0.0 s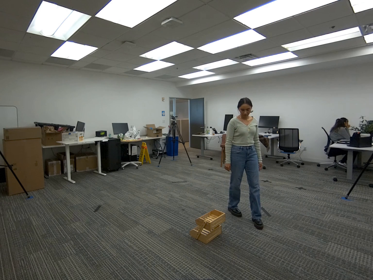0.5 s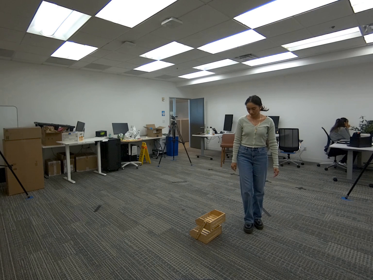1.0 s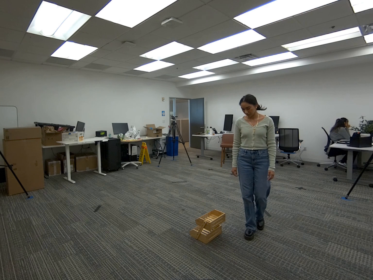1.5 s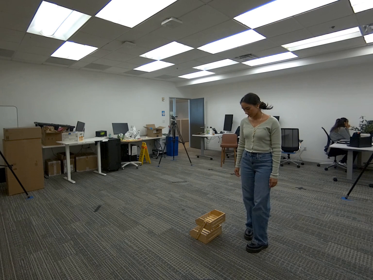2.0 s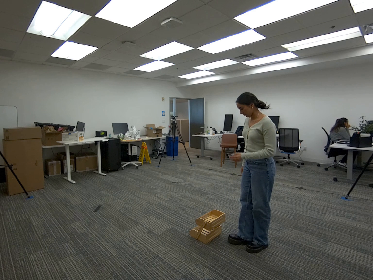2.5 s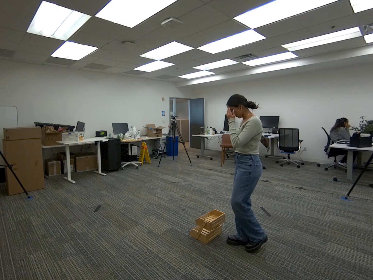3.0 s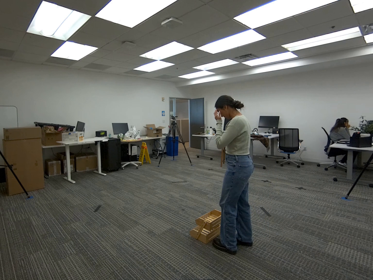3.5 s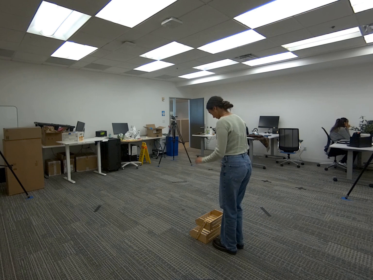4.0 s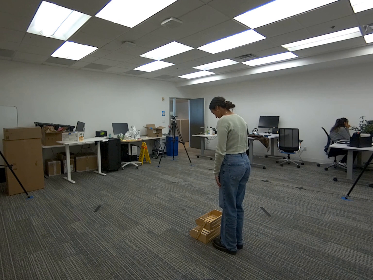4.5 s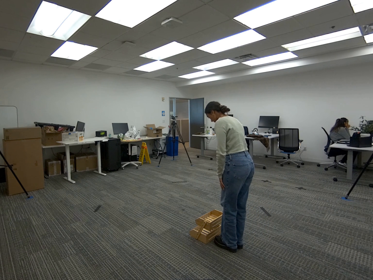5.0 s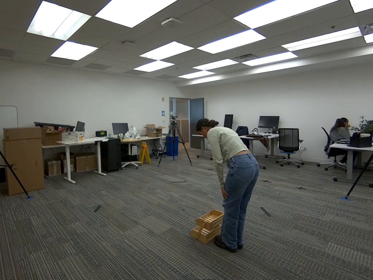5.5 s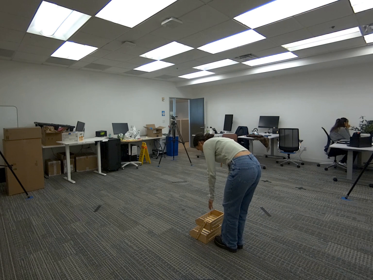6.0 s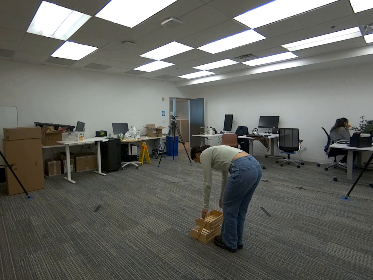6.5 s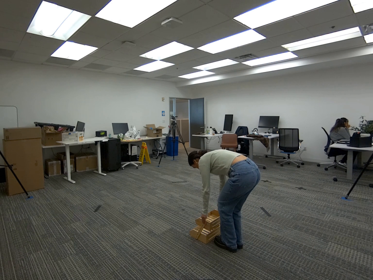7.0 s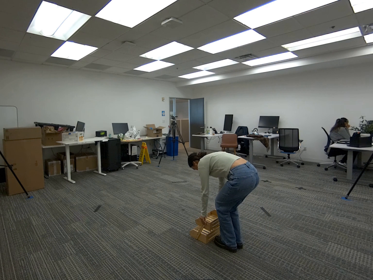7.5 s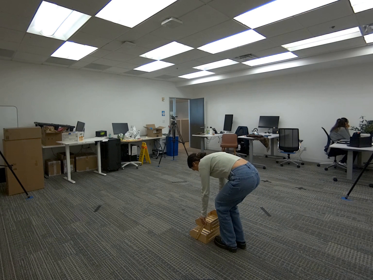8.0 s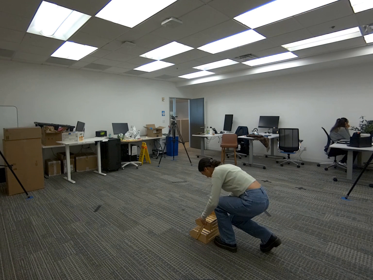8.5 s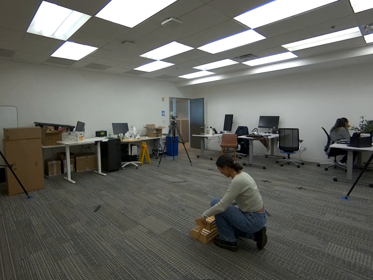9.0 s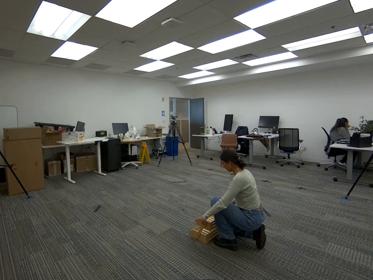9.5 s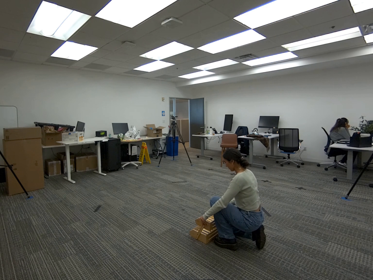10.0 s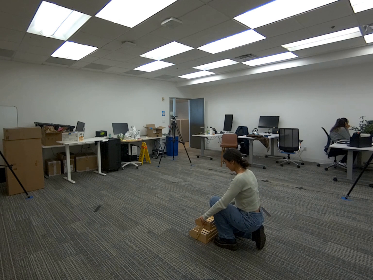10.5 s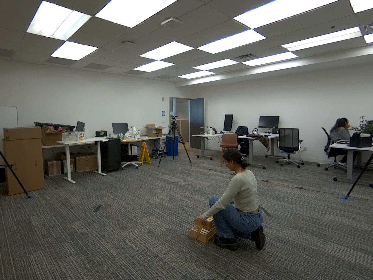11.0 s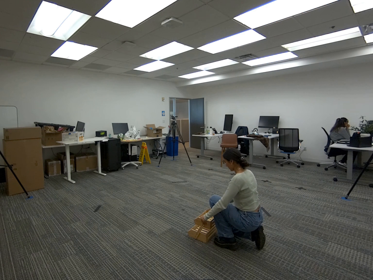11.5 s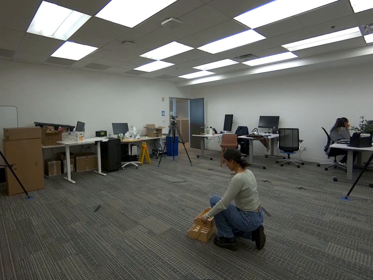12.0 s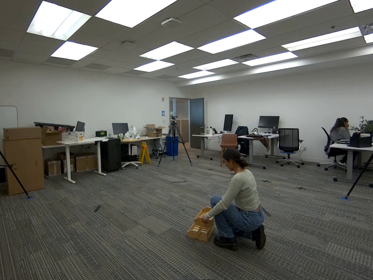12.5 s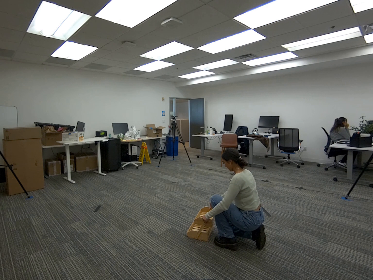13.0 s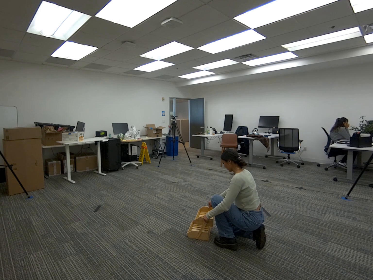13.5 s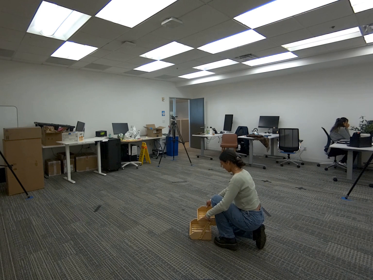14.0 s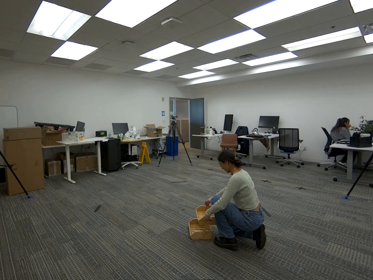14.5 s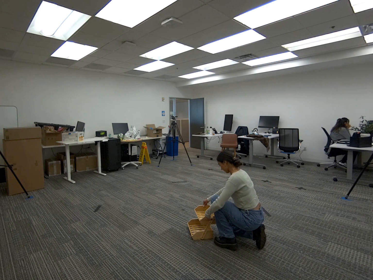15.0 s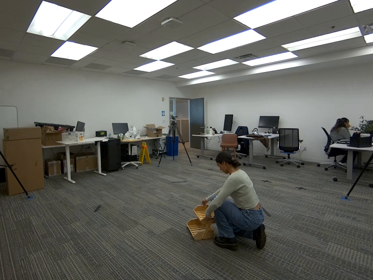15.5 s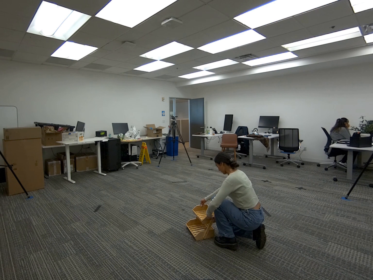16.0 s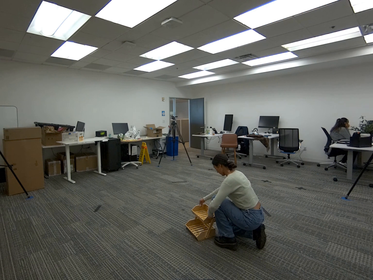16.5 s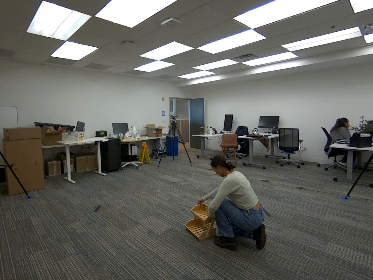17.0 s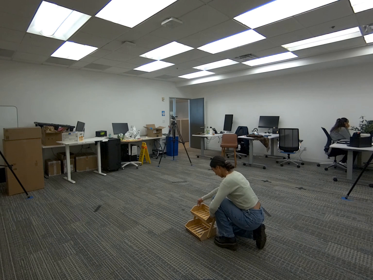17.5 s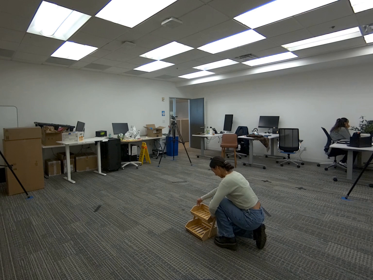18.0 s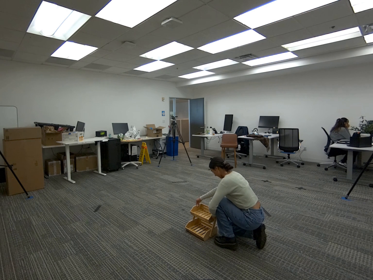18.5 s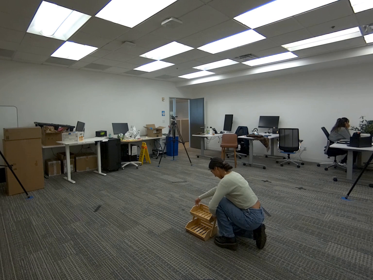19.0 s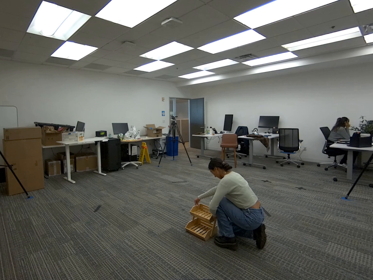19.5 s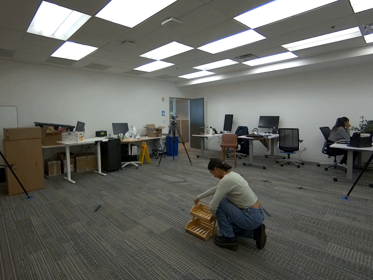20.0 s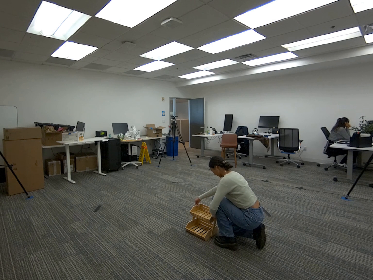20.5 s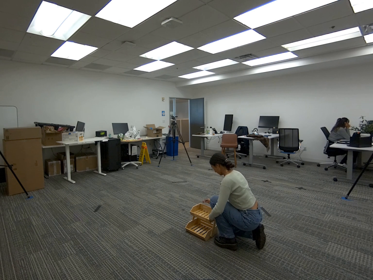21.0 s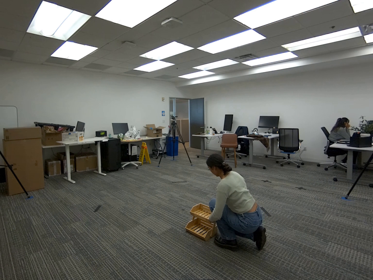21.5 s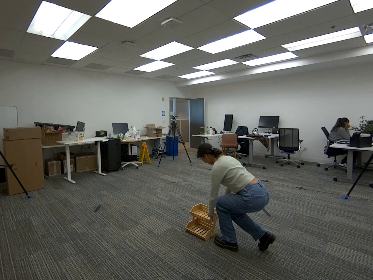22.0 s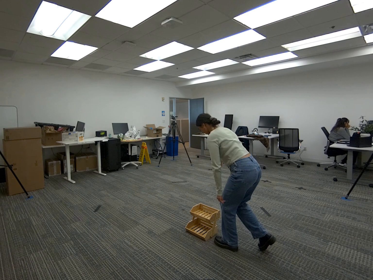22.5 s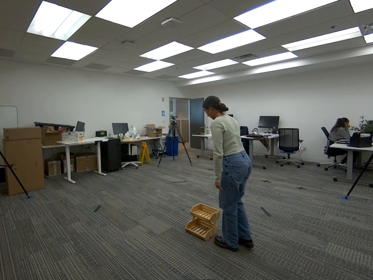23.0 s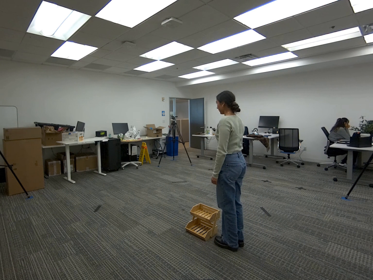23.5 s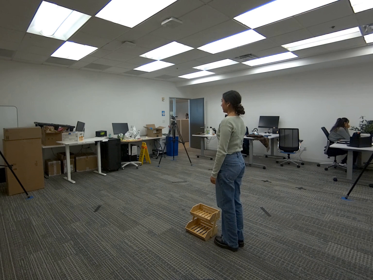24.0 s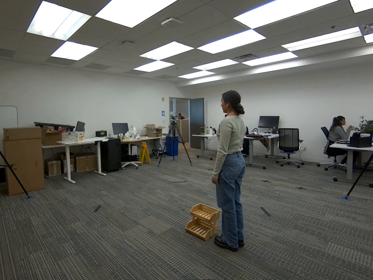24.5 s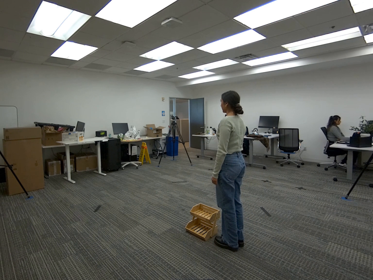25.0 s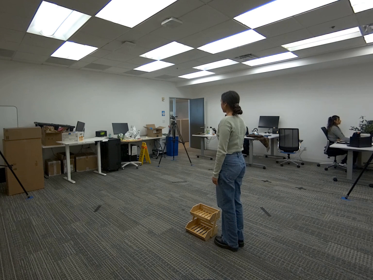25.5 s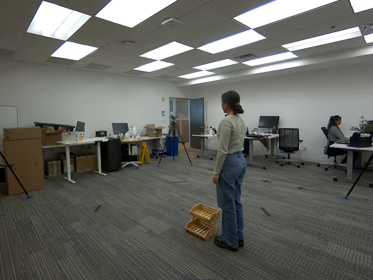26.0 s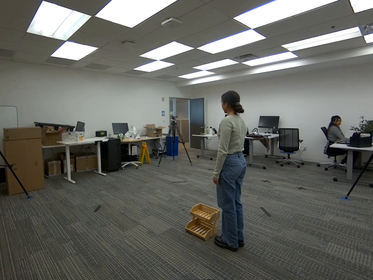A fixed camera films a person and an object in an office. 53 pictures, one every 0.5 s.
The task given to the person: Walk over to the wooden crate and rotate the wooden crate 90°.
